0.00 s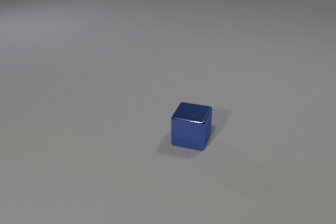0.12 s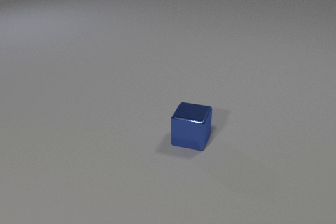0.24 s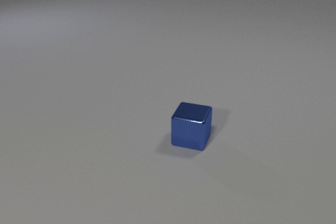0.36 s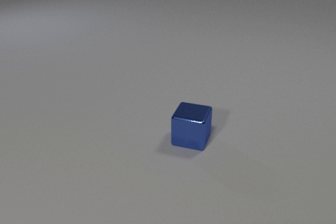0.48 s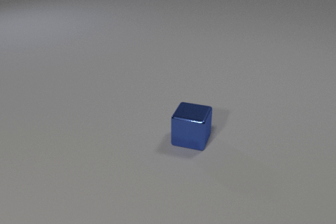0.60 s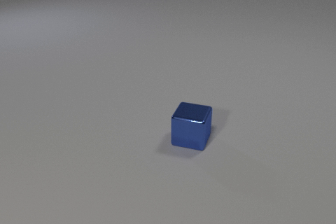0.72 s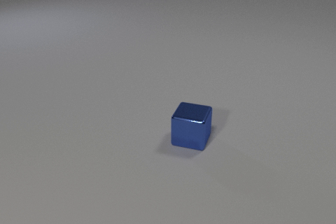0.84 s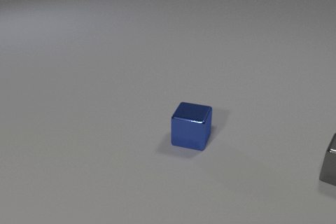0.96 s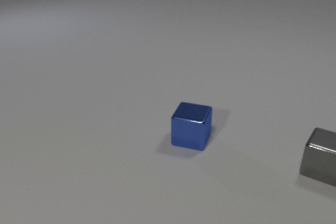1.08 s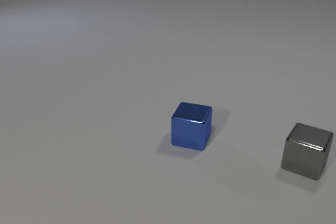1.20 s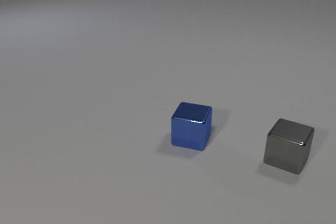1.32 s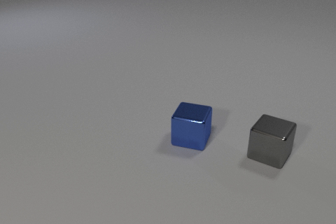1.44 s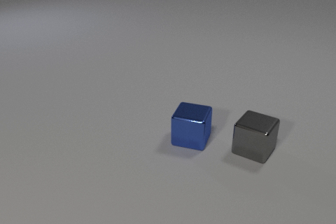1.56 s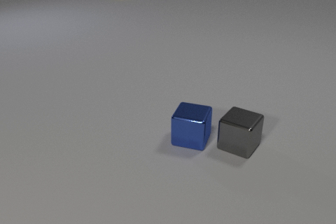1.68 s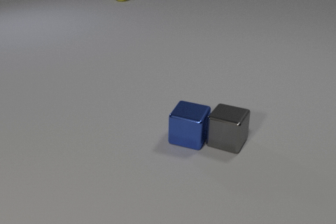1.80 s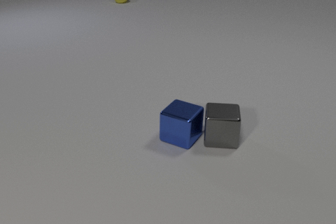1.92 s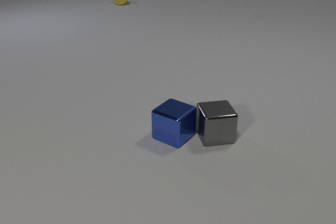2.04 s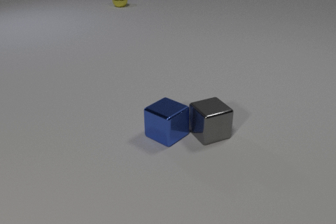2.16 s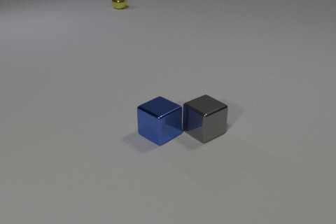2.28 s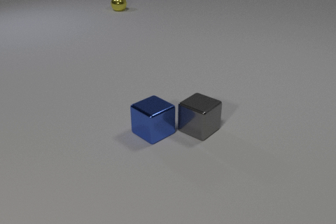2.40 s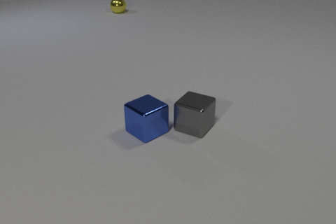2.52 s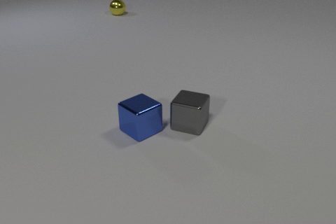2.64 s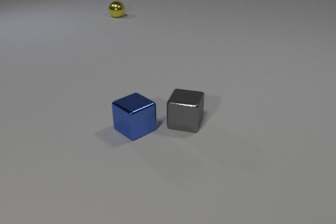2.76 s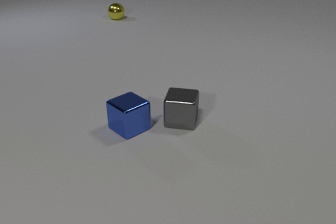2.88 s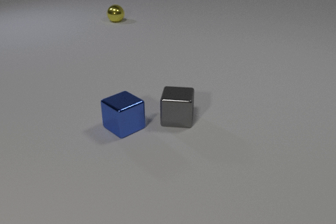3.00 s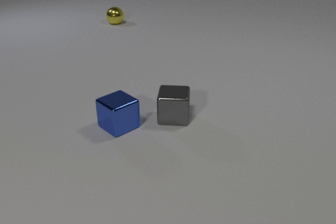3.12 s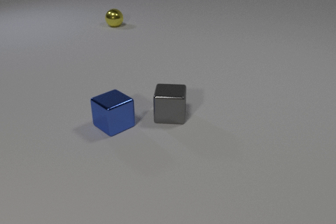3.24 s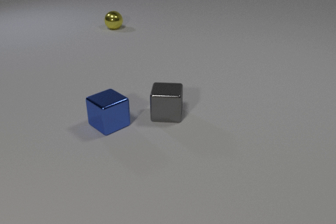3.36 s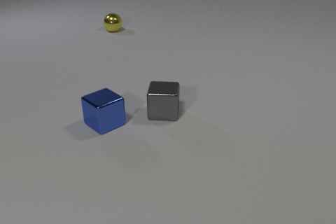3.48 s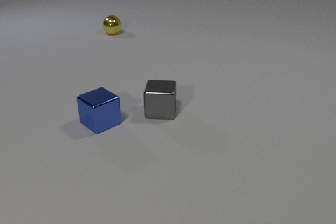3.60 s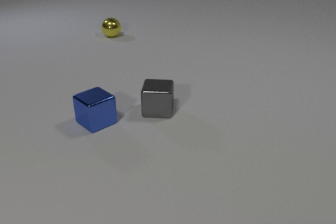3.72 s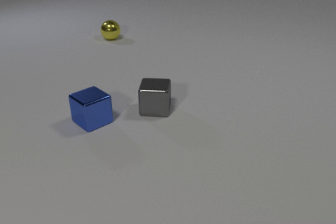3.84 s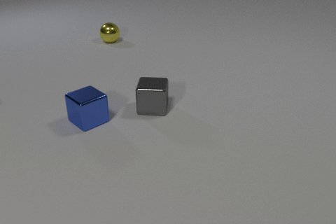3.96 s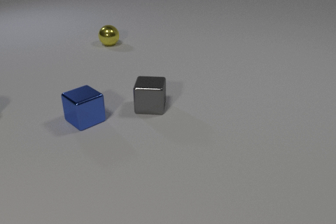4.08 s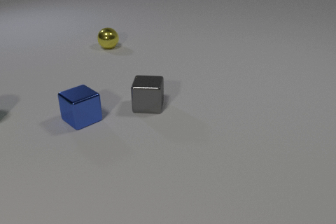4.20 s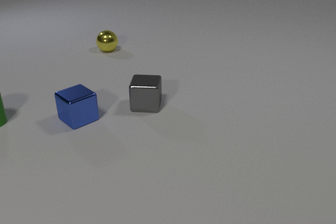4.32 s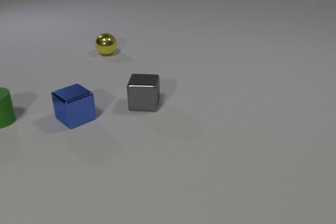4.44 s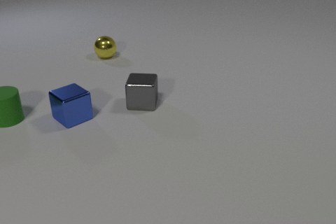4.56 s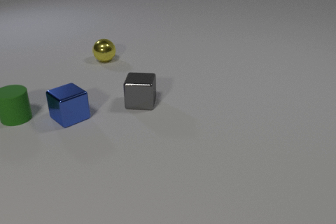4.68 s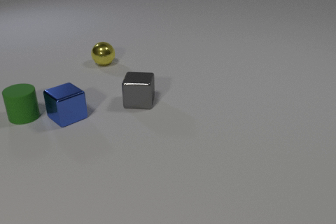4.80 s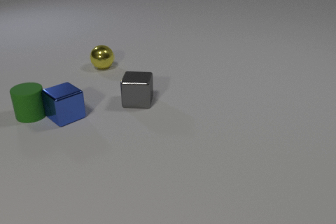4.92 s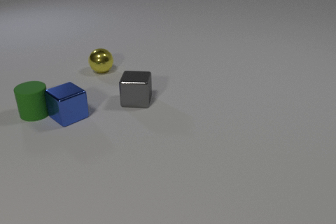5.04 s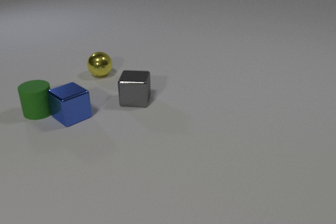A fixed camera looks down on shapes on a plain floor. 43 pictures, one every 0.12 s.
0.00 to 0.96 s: The gray metal cube comes in at the right edge, slides to the left.
0.96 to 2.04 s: The gray metal cube slides to the left, spins so that its near face slides to the right, counterclockwise seen from above. The blue metal cube slides to the left, spins clockwise seen from above by about 15 degrees, its near face sliding to the left. The yellow metal sphere comes in at the top edge, rolls toward the camera. The gray metal cube and the blue metal cube collide.
2.04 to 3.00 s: The gray metal cube slides to the left and away from the camera, spins so that its near face slides to the right, counterclockwise seen from above. The blue metal cube slides to the left. The yellow metal sphere rolls toward the camera.
3.00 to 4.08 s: The gray metal cube slides to the left and away from the camera. The blue metal cube slides to the left and away from the camera. The yellow metal sphere rolls toward the camera.
4.08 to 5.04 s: The gray metal cube slides away from the camera and to the left. The blue metal cube slides to the left and away from the camera. The green rubber cylinder comes in at the left edge, slides to the right. The yellow metal sphere rolls toward the camera. The blue metal cube and the green rubber cylinder collide.
What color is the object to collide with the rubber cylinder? blue.
What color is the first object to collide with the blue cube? gray.
How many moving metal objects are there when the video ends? 3.
